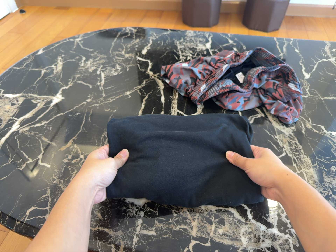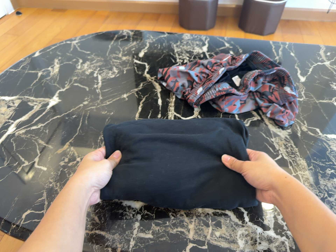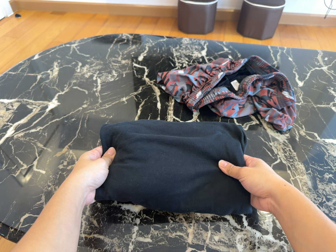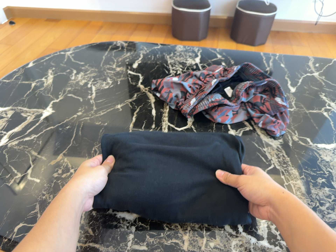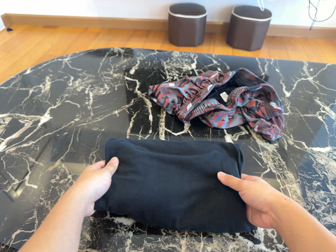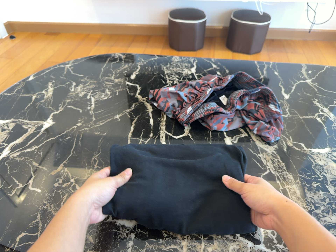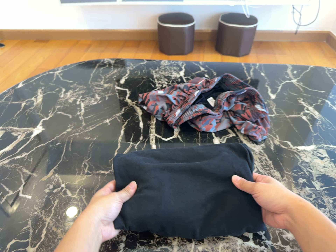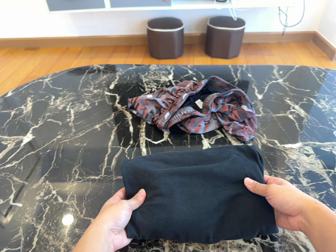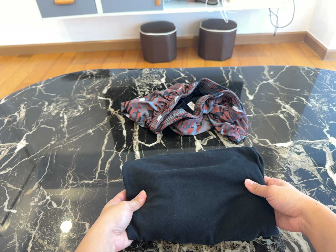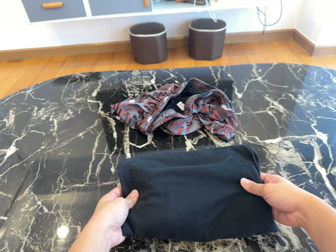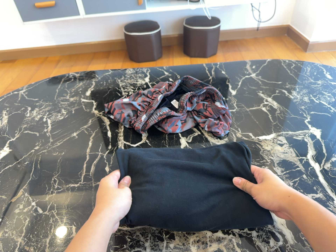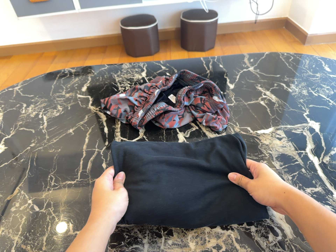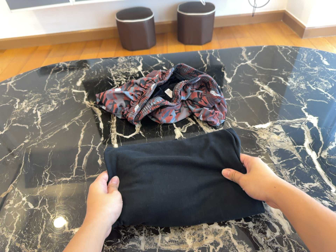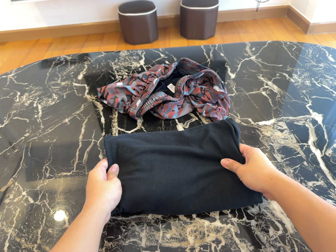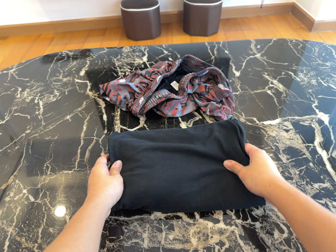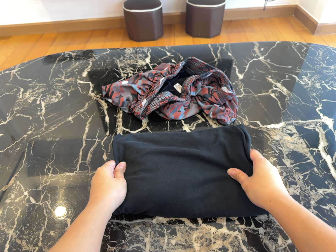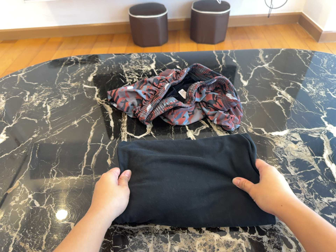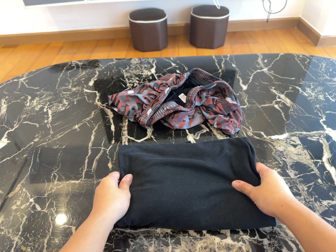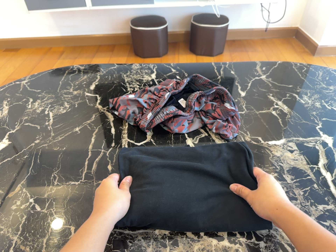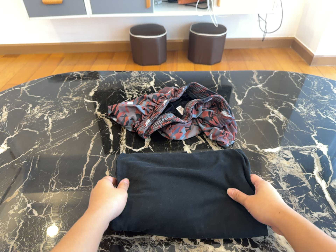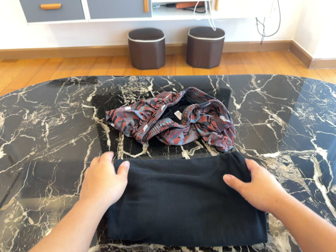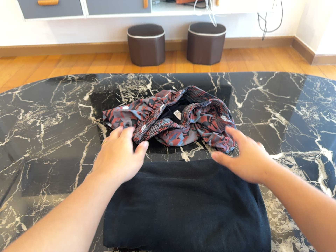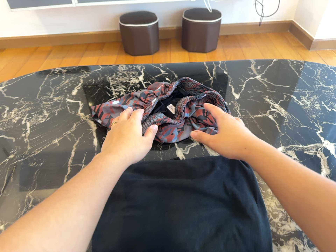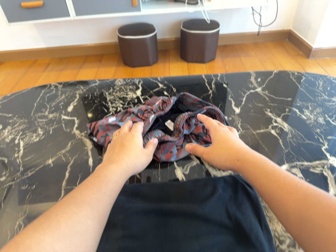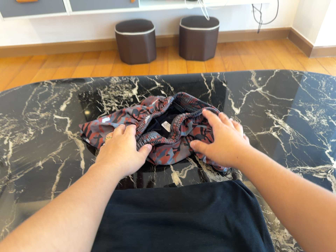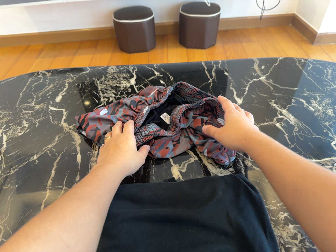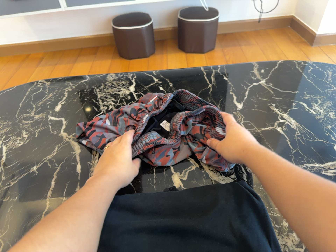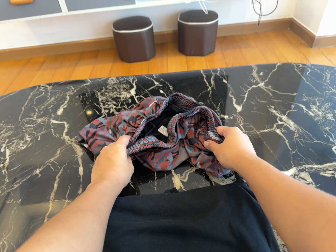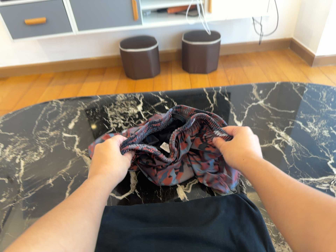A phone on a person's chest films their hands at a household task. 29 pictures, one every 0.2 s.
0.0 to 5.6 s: The camera travels toward the top of its view, to its right and forward, about 12 cm, so close, fixed things drift downward. Its aim tips toward the top of its view by about 10 degrees, and the scene shifts downward. It rolls about its line of sight by about 10 degrees, and the scene rotates counterclockwise.
The film runs forward here.
